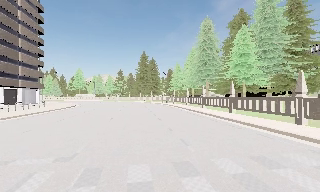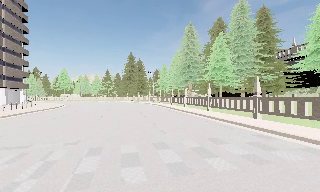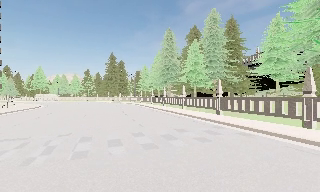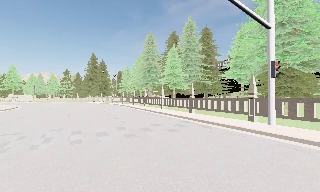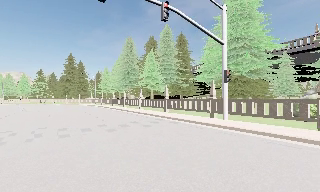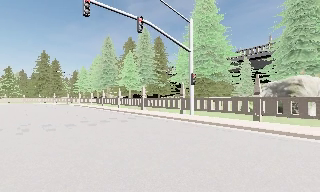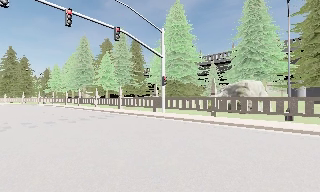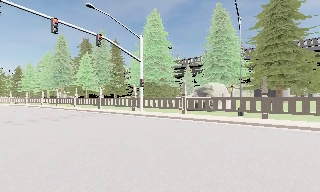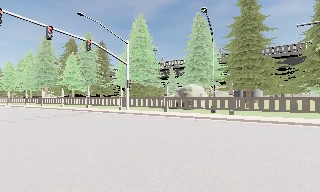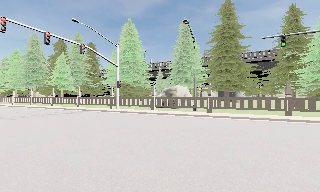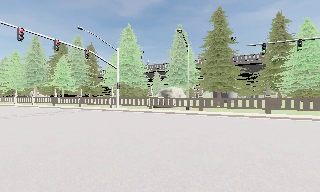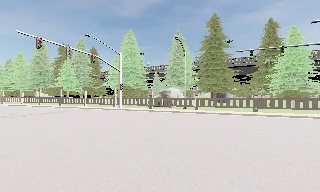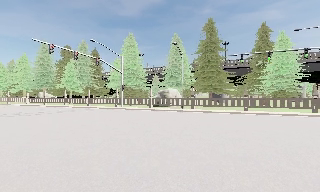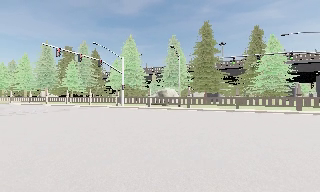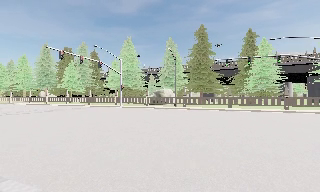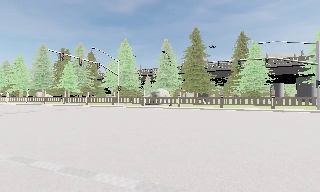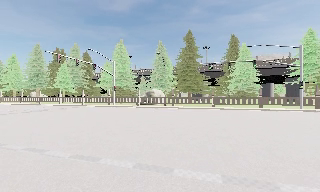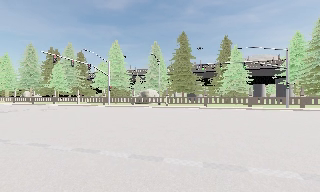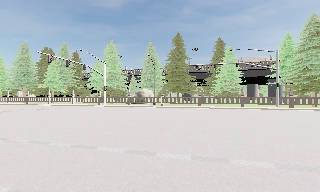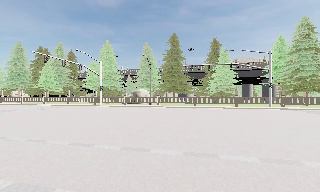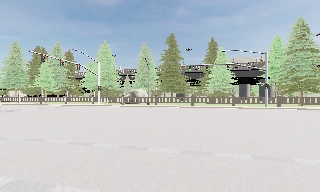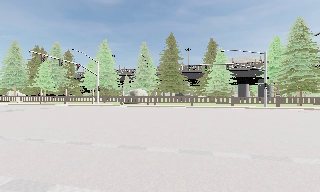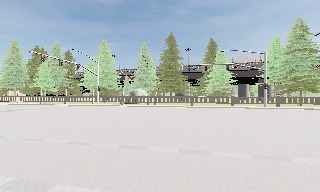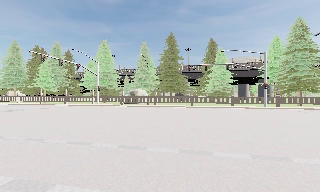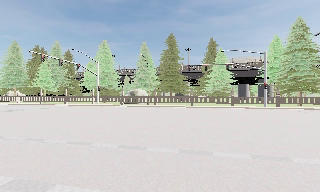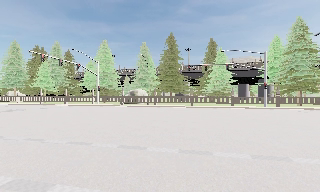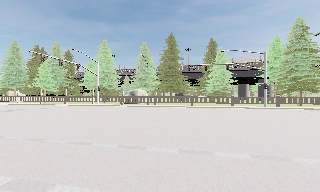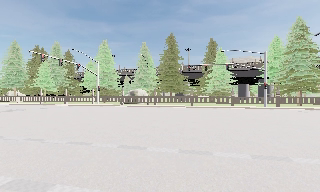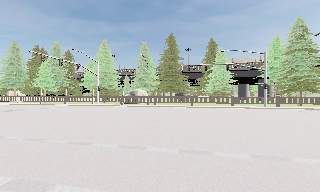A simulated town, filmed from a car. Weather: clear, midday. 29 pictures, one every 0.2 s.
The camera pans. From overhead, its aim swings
clockwise.
The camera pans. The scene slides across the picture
to the left.
0.0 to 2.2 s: The scene slides to the left, as the camera pans about 55 degrees to its right. It travels backward, about 19 m.
2.2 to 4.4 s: The camera swings to its right by about 10 degrees, and the scene slides to the left. It travels backward, about 8 m, so what stands in front gets smaller. It loses speed.
4.4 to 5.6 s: The camera keeps its place and its aim.
The film runs backward here.
